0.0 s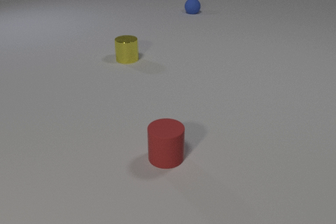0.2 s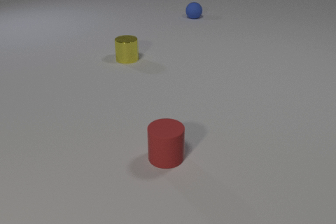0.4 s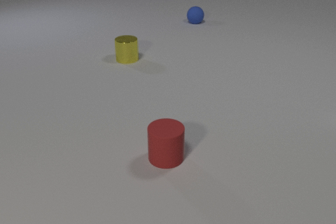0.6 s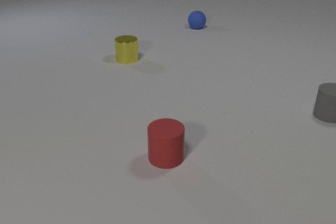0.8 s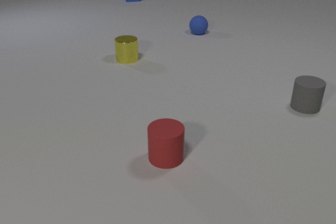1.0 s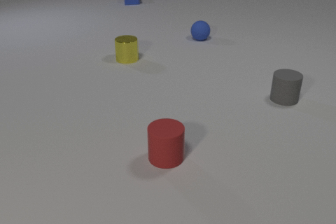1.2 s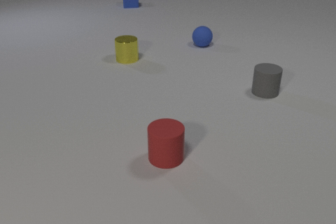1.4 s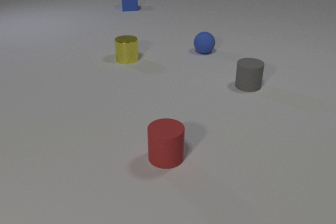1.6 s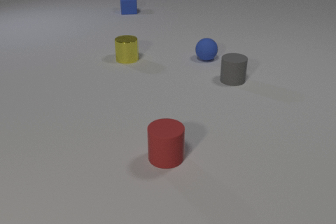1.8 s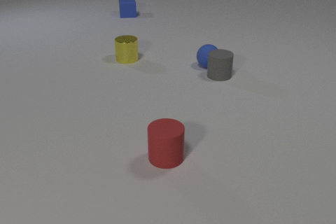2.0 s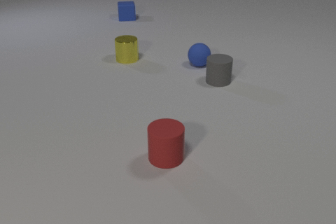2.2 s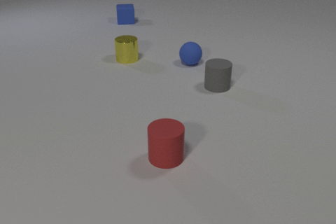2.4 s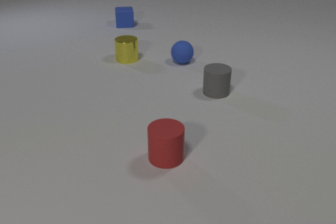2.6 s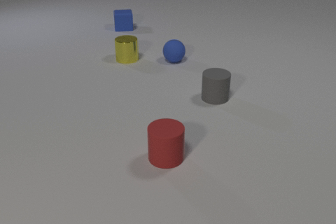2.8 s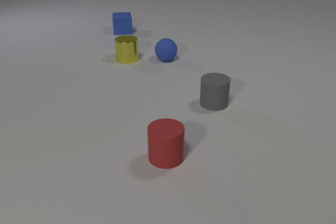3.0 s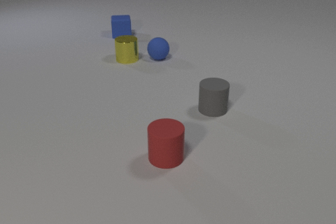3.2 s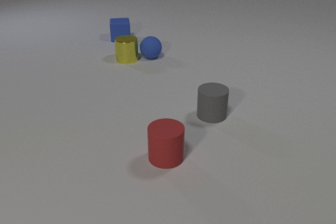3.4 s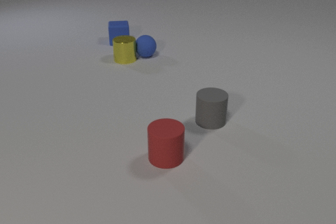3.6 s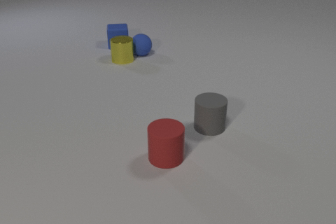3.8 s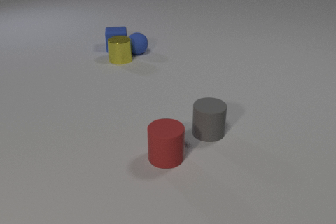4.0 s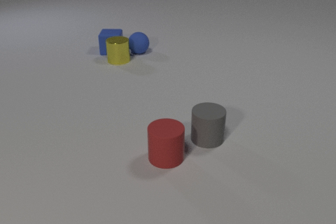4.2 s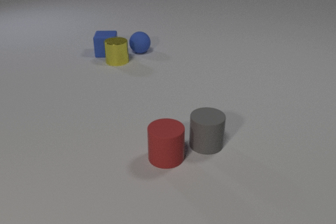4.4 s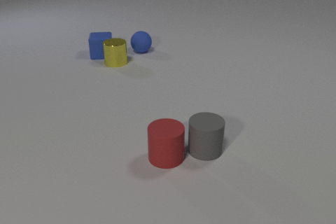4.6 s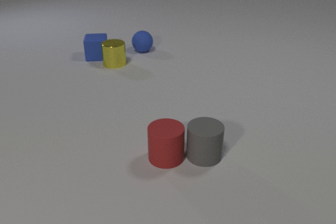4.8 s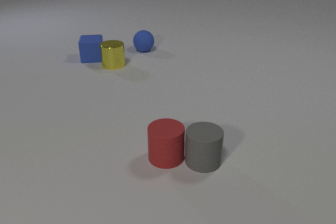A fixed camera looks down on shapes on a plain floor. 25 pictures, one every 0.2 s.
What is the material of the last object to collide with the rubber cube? metal.
How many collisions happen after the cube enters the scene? 4.
How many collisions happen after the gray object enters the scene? 4.
0.0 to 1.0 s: The gray rubber cylinder comes in at the right edge, slides to the left and away from the camera. The blue rubber sphere rolls toward the camera. The blue rubber cube comes in at the top edge, slides toward the camera.
1.0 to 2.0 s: The gray rubber cylinder slides to the left and away from the camera. The blue rubber sphere rolls toward the camera. The blue rubber cube slides toward the camera. The gray rubber cylinder and the blue rubber sphere collide.
2.0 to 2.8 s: The gray rubber cylinder slides toward the camera. The blue rubber sphere rolls to the left. The blue rubber cube slides toward the camera.
2.8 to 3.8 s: The gray rubber cylinder slides toward the camera. The blue rubber sphere rolls to the left and away from the camera. The yellow metal cylinder slides to the left. The blue rubber cube slides toward the camera. The blue rubber sphere and the yellow metal cylinder collide. The blue rubber sphere and the blue rubber cube collide.
3.8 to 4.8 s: The gray rubber cylinder slides toward the camera. The blue rubber sphere rolls away from the camera and to the right. The yellow metal cylinder slides toward the camera and to the left. The blue rubber cube slides to the left and toward the camera. The yellow metal cylinder and the blue rubber cube collide.
